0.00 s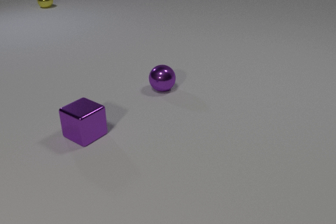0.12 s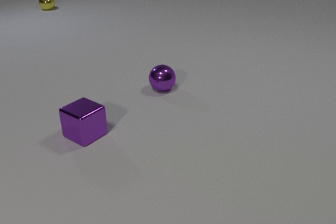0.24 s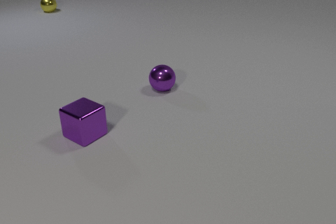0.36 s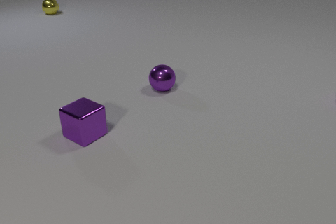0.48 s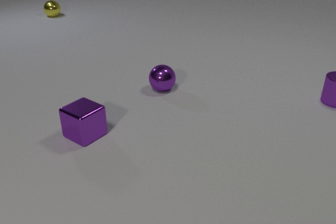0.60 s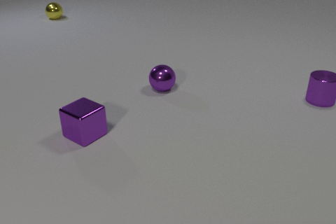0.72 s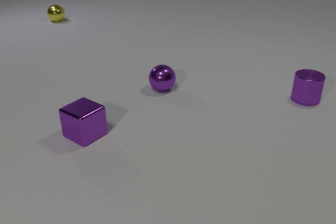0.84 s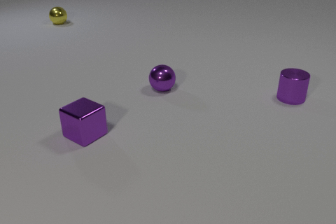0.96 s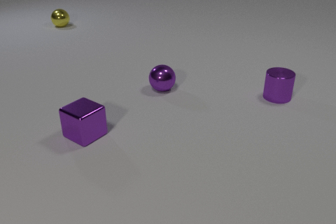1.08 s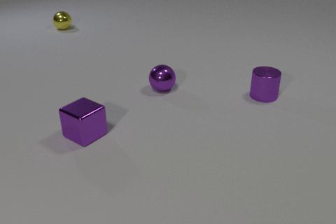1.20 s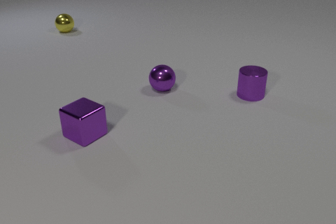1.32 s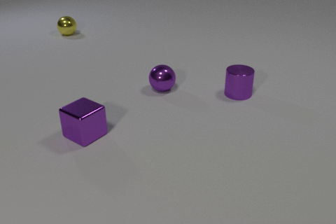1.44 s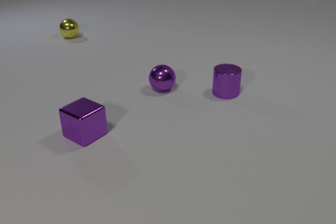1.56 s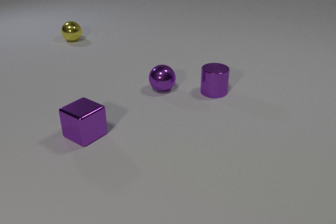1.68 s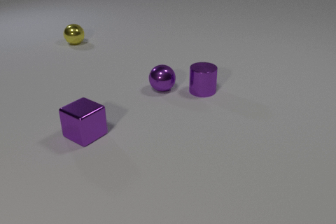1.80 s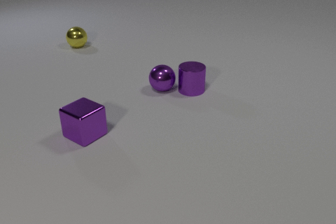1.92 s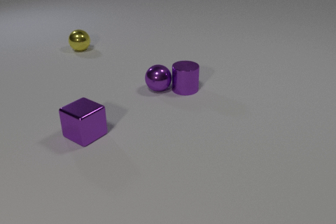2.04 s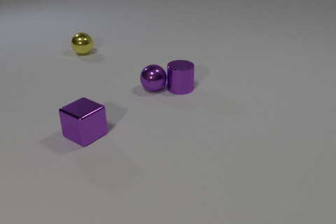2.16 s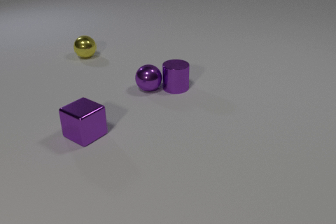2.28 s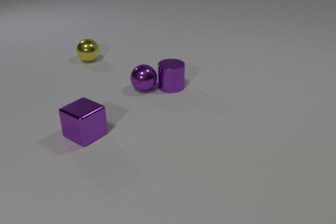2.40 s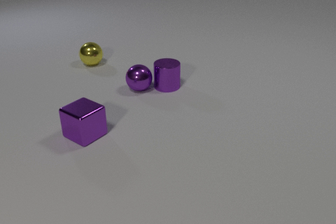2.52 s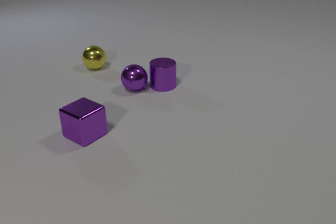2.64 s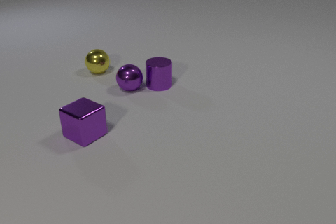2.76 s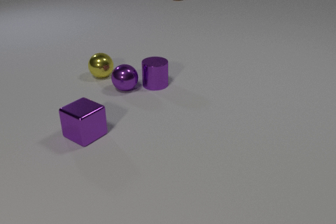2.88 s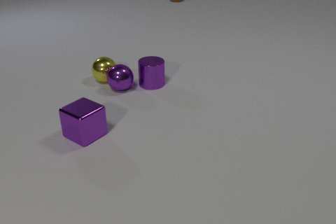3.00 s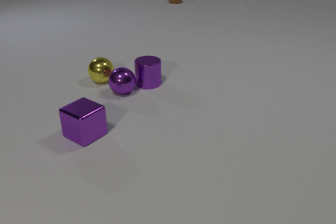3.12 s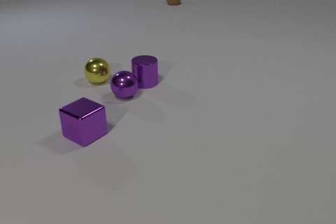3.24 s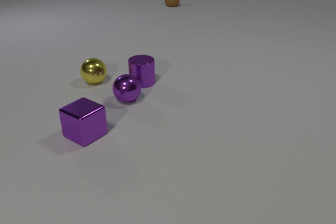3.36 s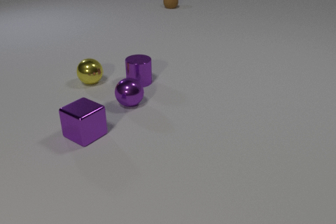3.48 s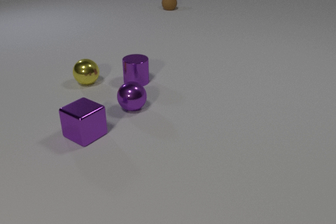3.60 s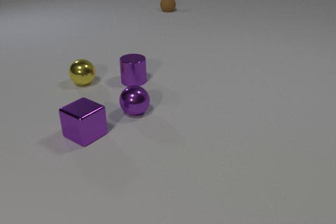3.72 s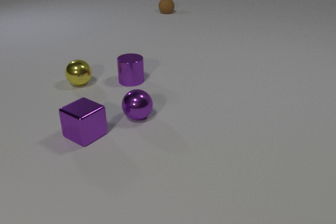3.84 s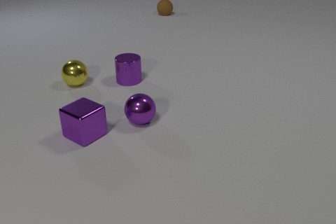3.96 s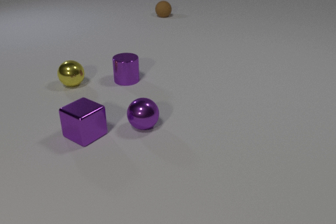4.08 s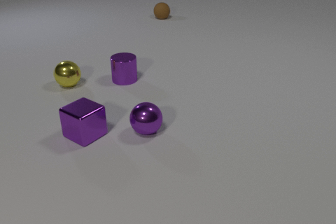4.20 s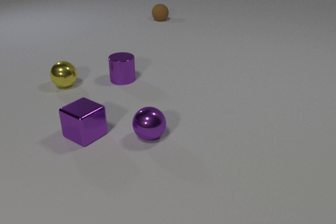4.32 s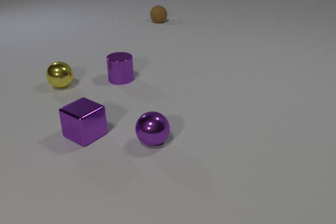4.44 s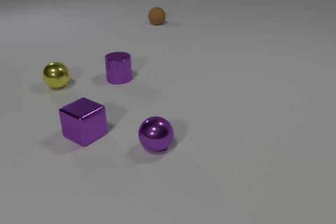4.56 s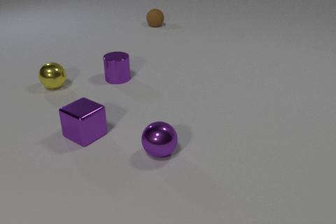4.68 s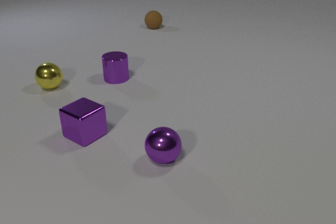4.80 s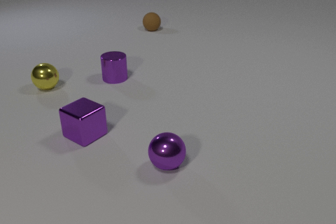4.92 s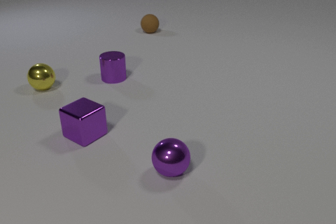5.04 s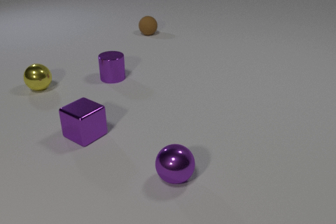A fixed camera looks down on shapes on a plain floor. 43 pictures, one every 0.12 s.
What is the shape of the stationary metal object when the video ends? cube.
How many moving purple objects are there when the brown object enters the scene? 2.
How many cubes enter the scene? 0.
0.00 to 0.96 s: The purple metal cylinder comes in at the right edge, slides to the left. The yellow metal sphere rolls toward the camera.
0.96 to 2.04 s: The purple metal cylinder slides to the left. The purple metal sphere rolls to the left. The yellow metal sphere rolls toward the camera. The purple metal cylinder and the purple metal sphere collide.
2.04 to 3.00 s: The purple metal cylinder slides to the left. The purple metal sphere rolls to the left. The yellow metal sphere rolls toward the camera. The brown rubber sphere comes in at the top edge, rolls toward the camera. The purple metal sphere and the yellow metal sphere collide.
3.00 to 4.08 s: The purple metal cylinder slides to the left and away from the camera. The purple metal sphere rolls toward the camera. The yellow metal sphere rolls to the left. The brown rubber sphere rolls toward the camera.
4.08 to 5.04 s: The purple metal cylinder slides to the left and away from the camera. The purple metal sphere rolls toward the camera. The yellow metal sphere rolls to the left. The brown rubber sphere rolls toward the camera.
